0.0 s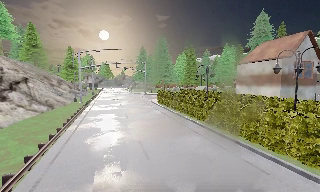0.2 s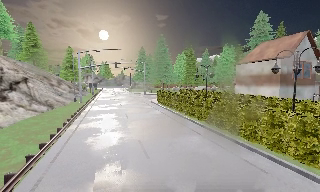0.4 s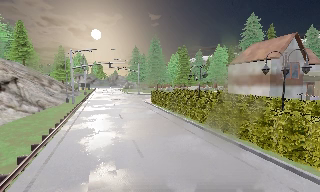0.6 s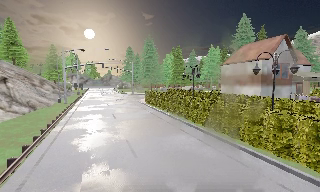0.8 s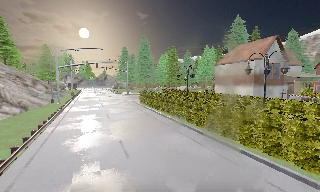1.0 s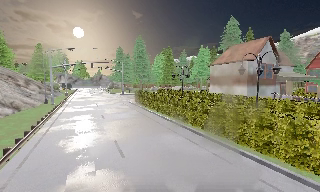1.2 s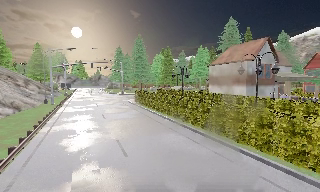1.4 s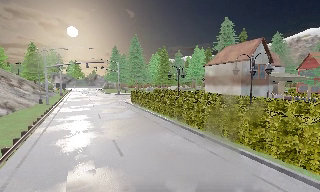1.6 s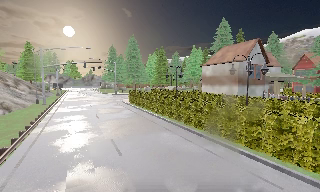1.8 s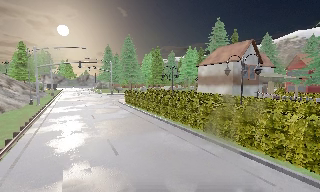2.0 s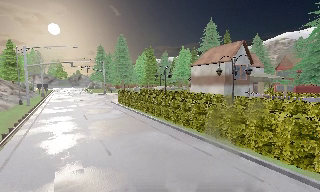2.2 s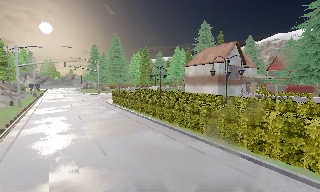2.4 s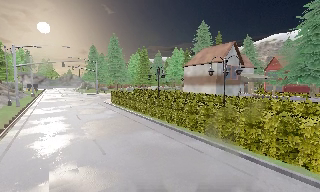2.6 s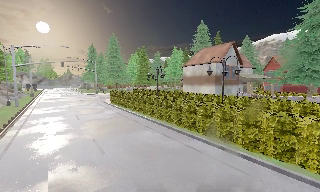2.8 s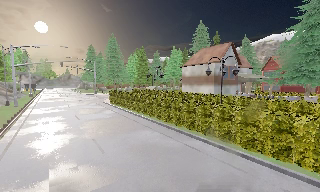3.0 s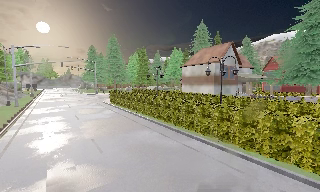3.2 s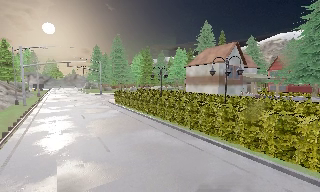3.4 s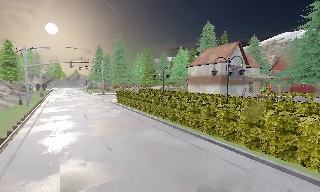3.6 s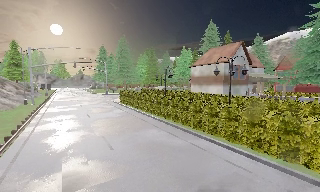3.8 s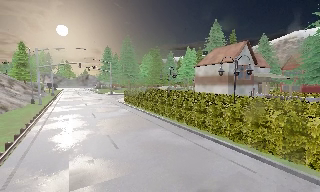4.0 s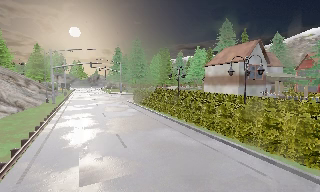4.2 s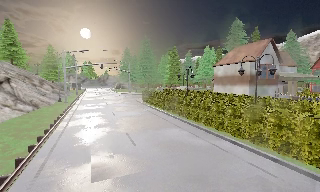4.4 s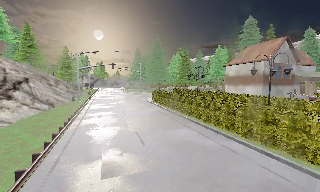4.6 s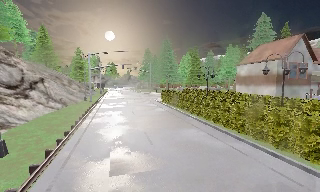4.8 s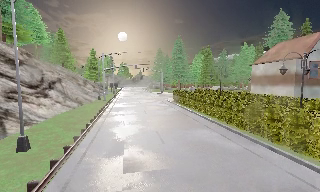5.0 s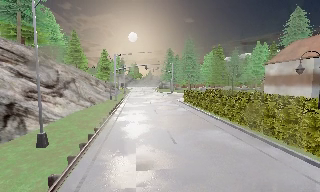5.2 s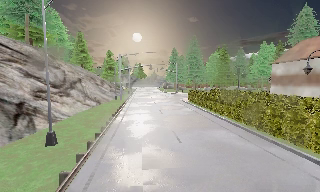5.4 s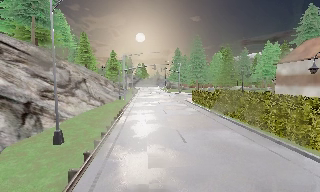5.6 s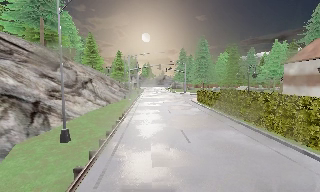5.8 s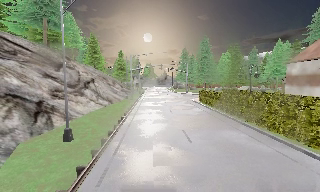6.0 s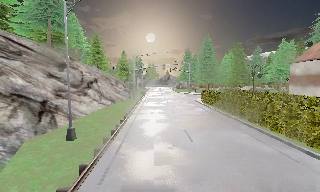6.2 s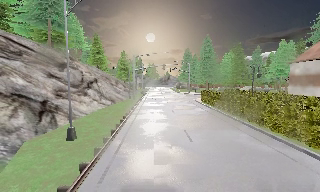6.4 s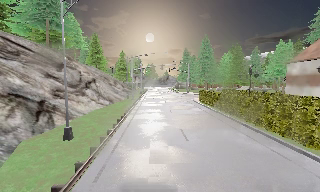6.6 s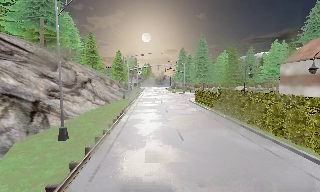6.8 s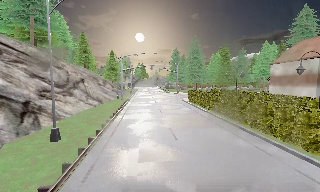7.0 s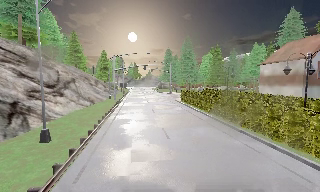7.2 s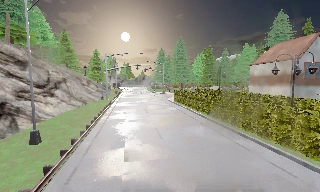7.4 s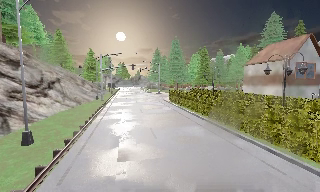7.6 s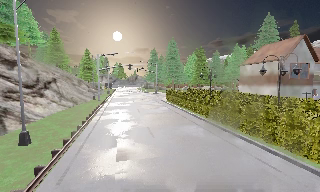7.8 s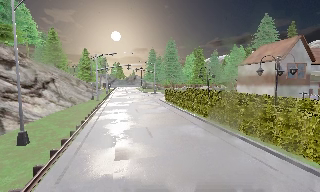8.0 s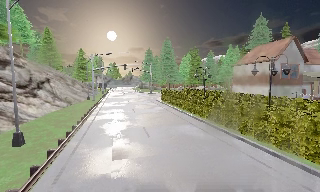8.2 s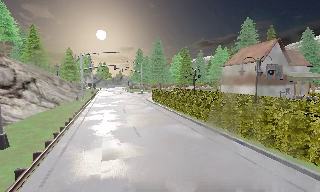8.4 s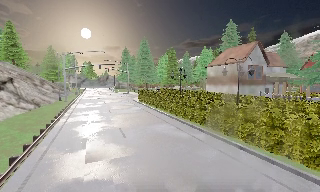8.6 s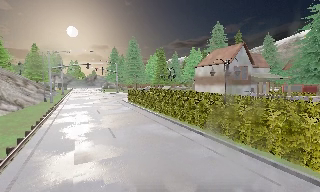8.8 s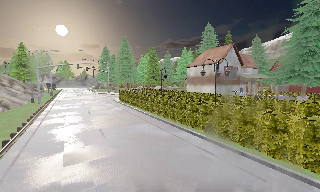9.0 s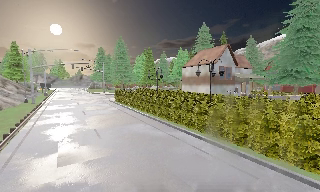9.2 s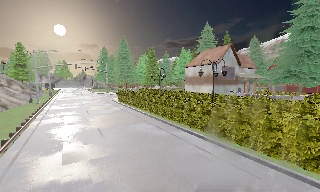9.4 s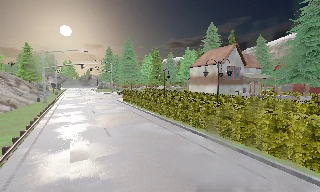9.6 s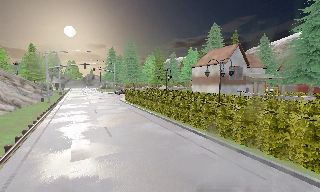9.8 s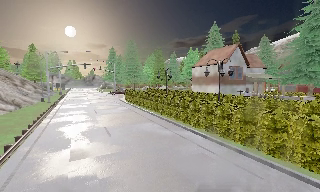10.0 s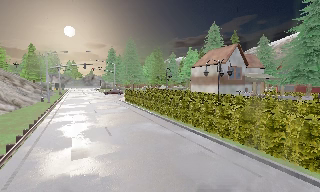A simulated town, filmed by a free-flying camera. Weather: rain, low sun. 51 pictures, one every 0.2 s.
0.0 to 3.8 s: The camera swings to its right by about 10 degrees, and the scene slides to the left. It travels backward, about 1 m, so what stands in front gets smaller.
3.8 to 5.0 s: The camera pans to its left, which is counterclockwise from overhead, by about 20 degrees.
5.0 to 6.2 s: The camera shifts only a little, or ends up much as it began.
6.2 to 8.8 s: The camera pans to its right, which is clockwise from overhead, by about 30 degrees. It travels backward, about 1 m, so what stands in front gets smaller.
8.8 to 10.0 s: The camera shifts only a little, or ends up much as it began.
The film runs forward here.
